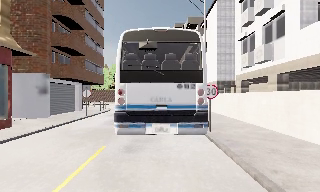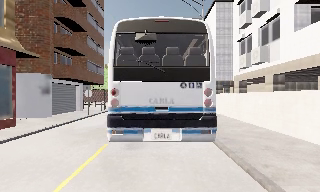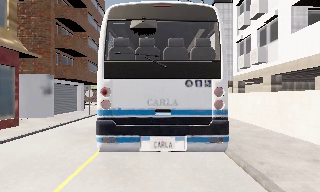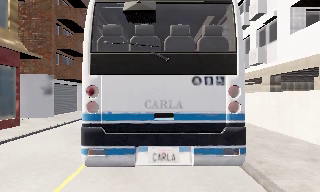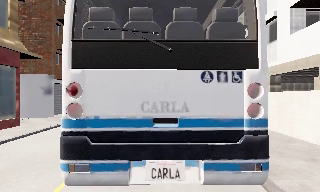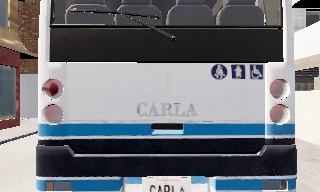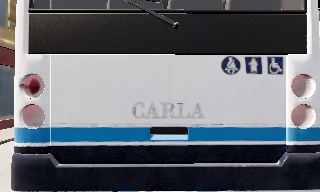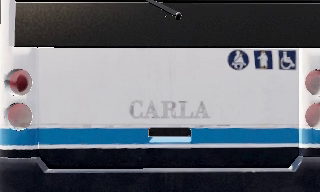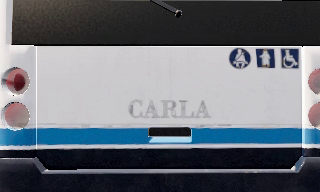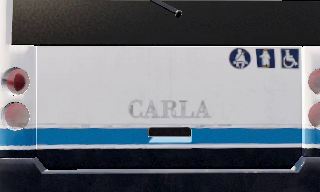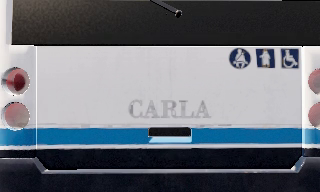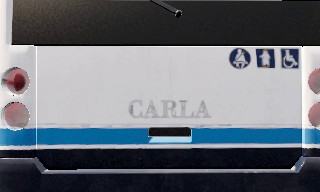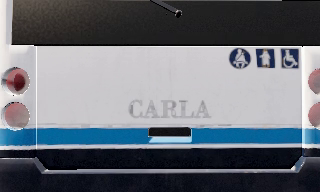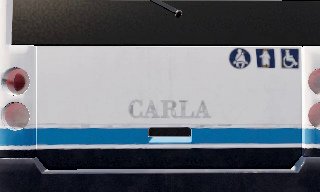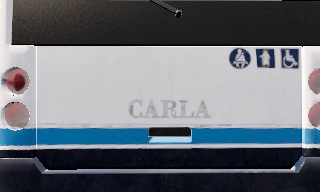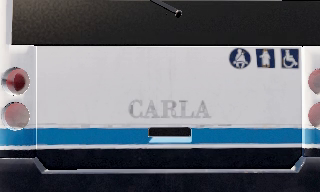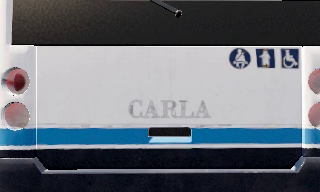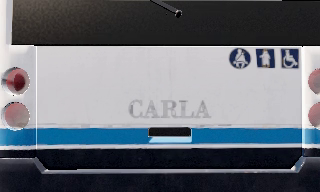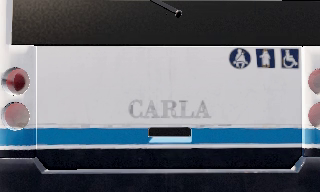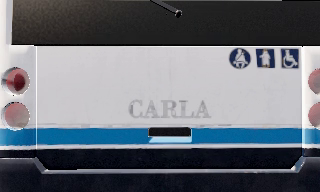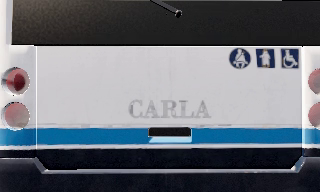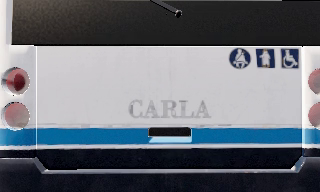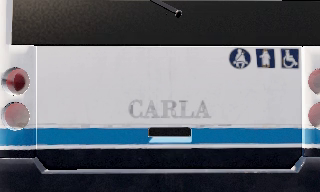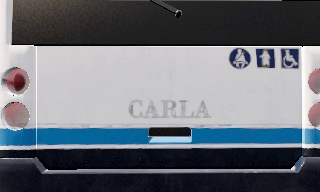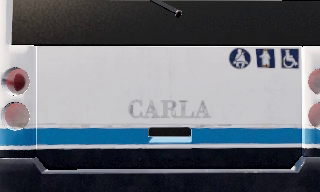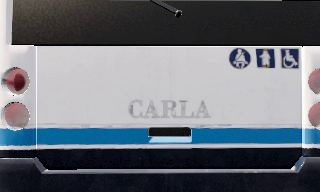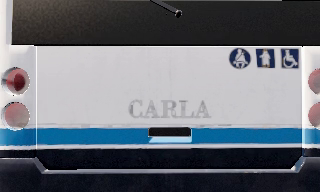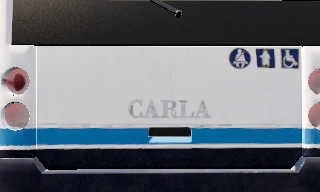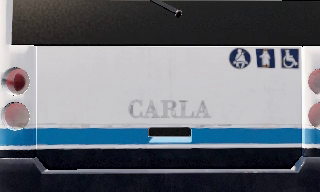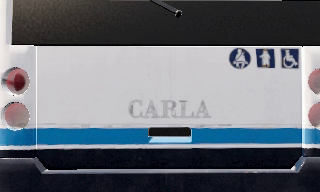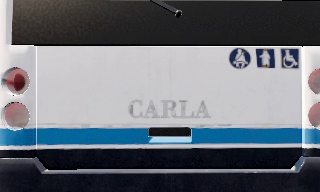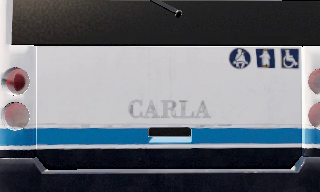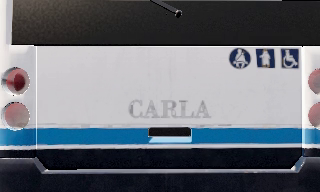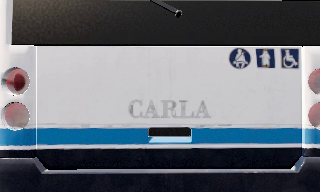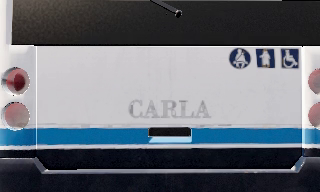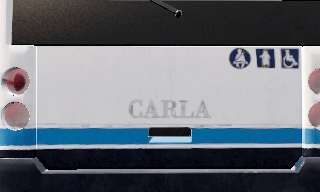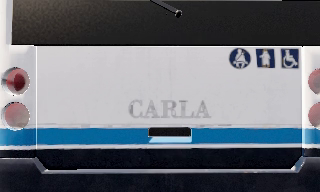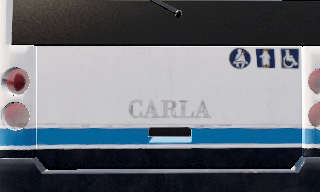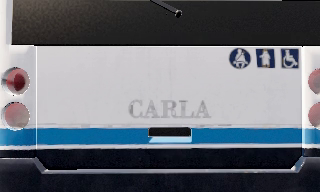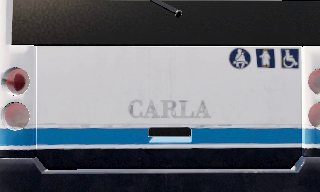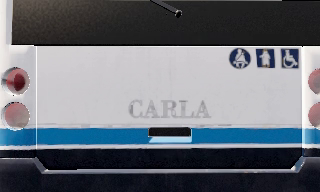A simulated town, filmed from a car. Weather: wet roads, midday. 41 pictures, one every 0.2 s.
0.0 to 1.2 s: The camera travels backward, about 0.5 m, so what stands in front gets smaller. It loses speed.
1.2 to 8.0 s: The camera keeps its place and its aim.
The film runs backward here.
